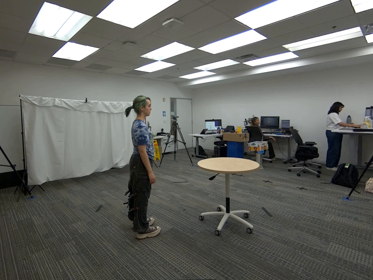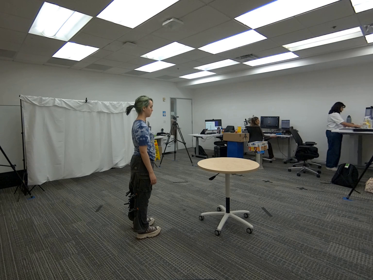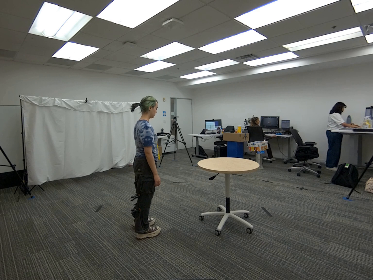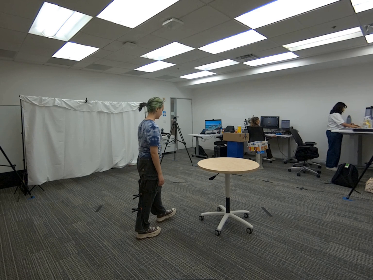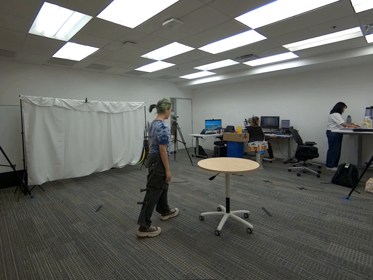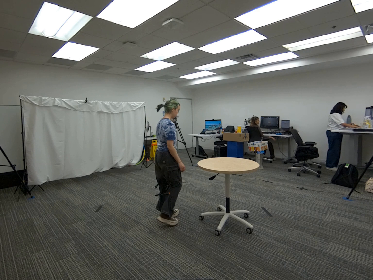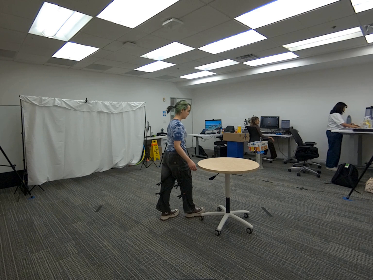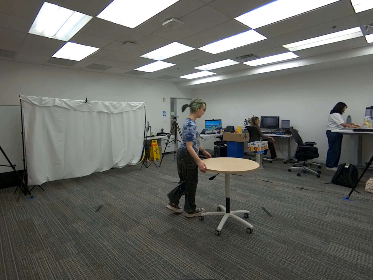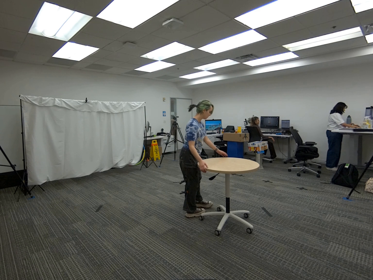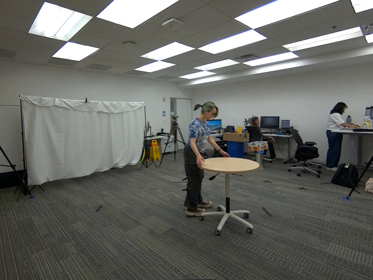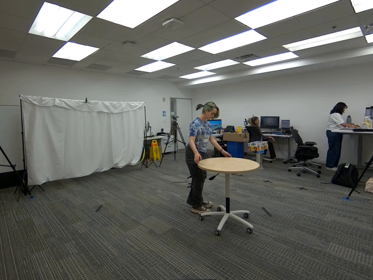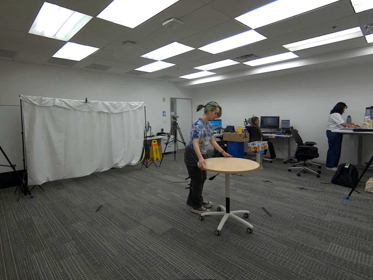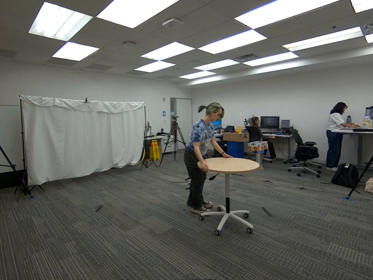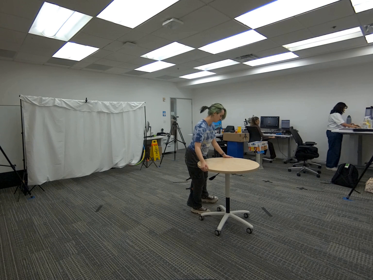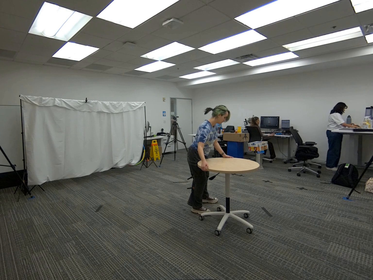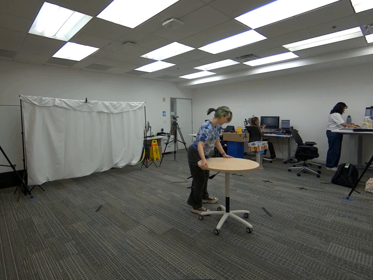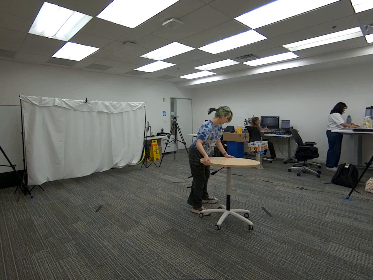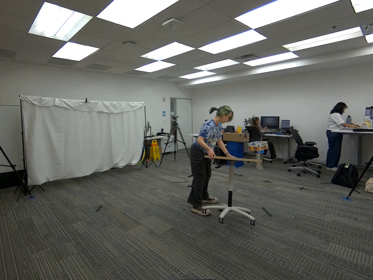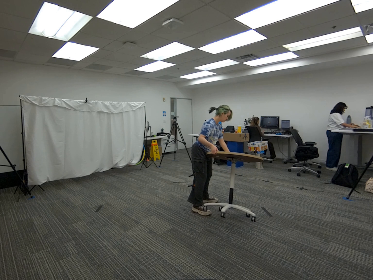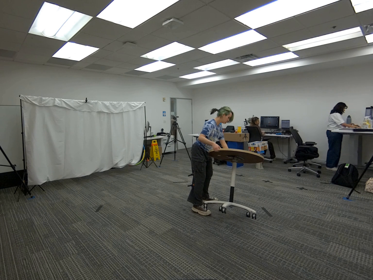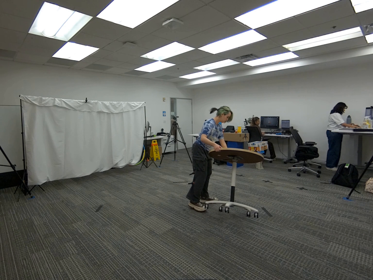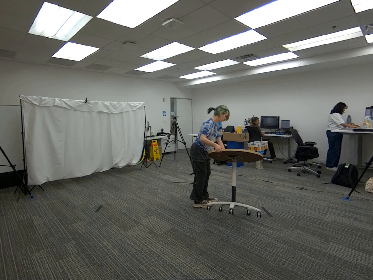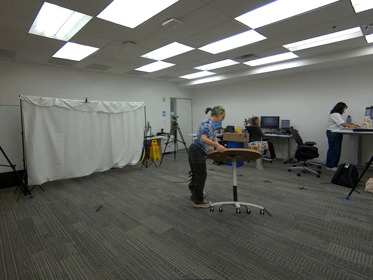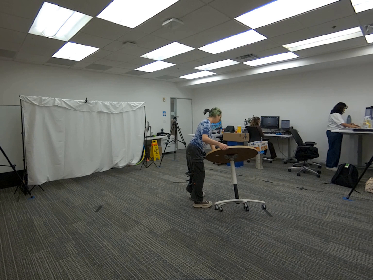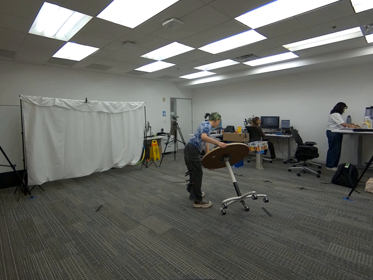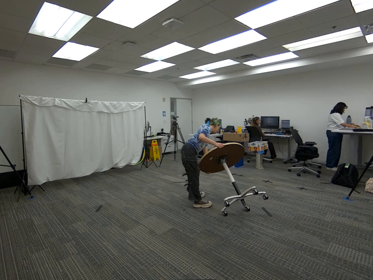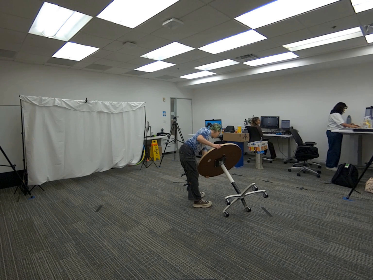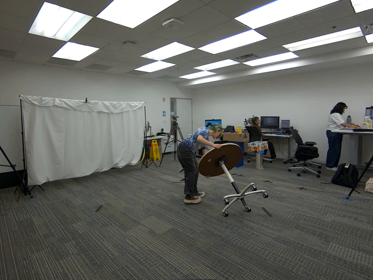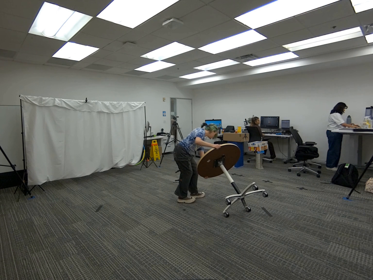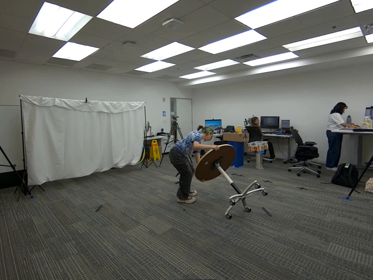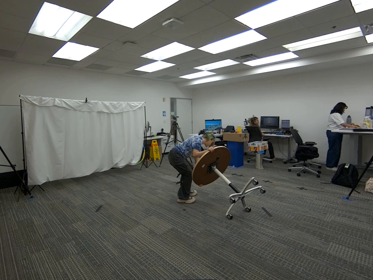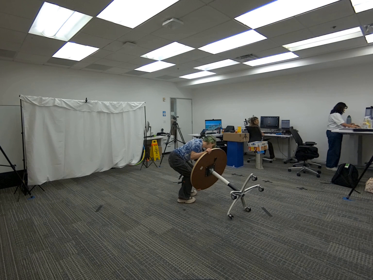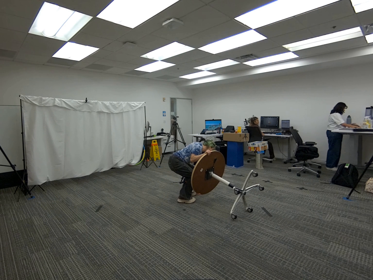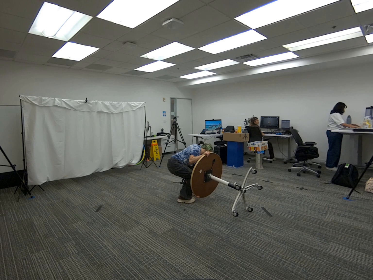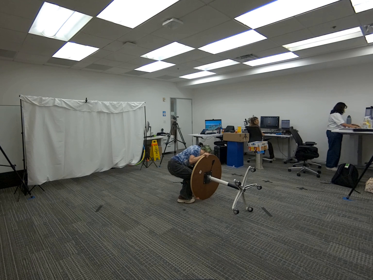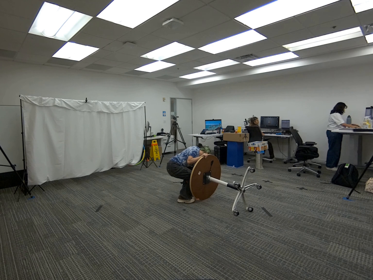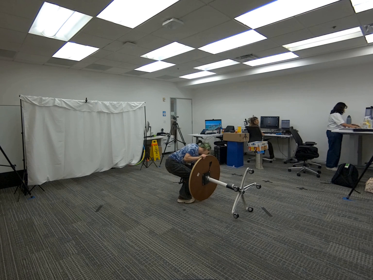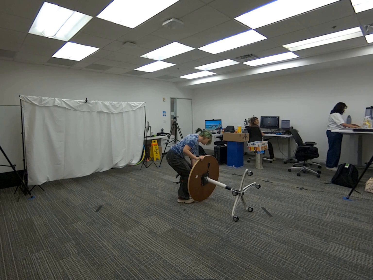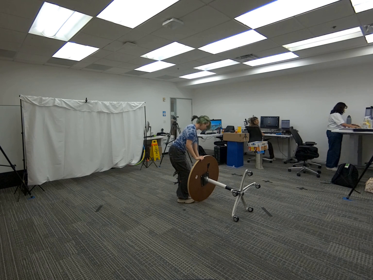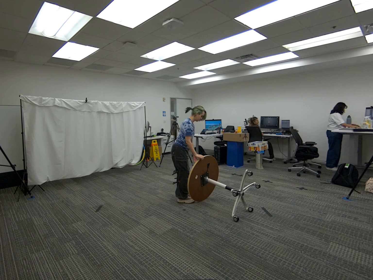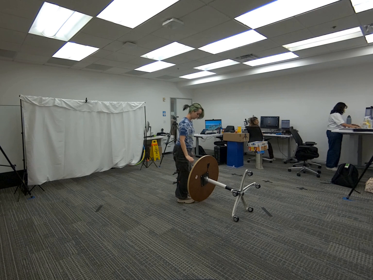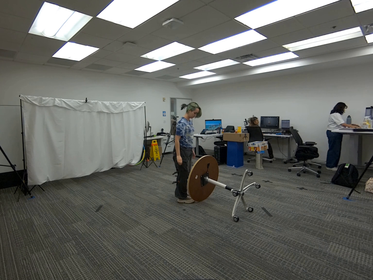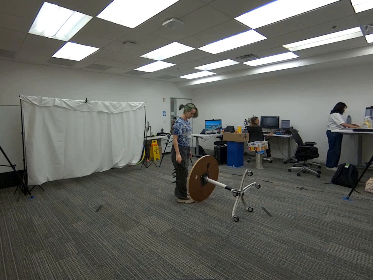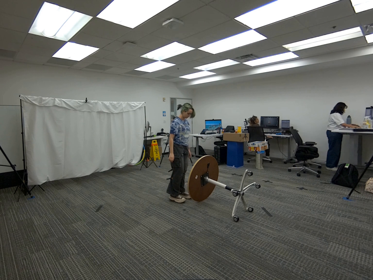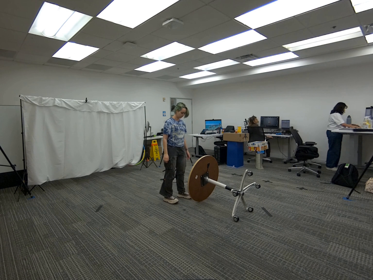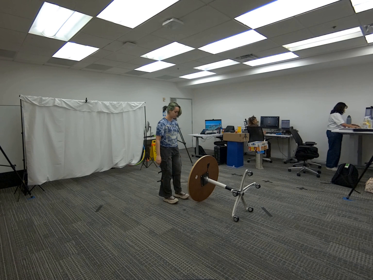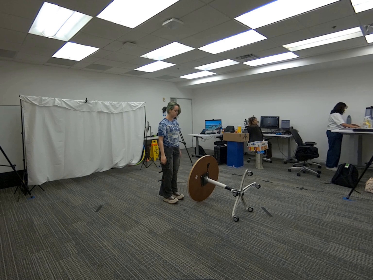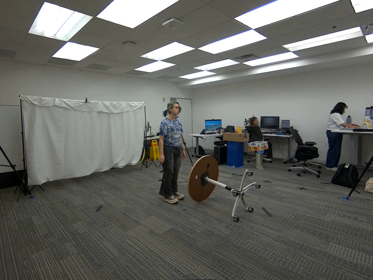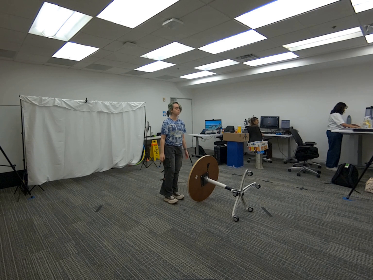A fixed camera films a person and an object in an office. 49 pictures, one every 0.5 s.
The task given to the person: Walk to the round table, grasp the top of the table, and carefully lower it onto its side.
